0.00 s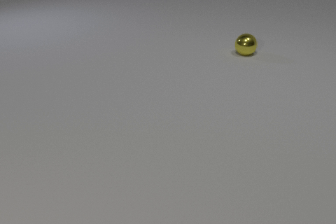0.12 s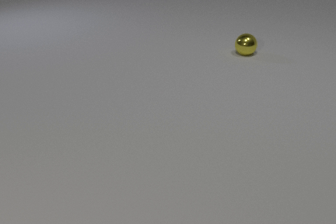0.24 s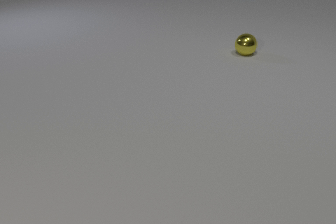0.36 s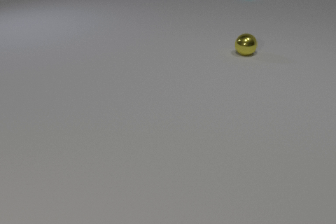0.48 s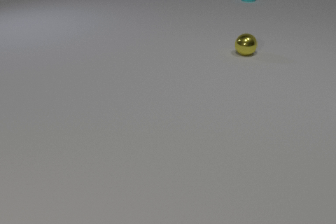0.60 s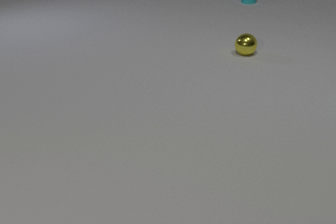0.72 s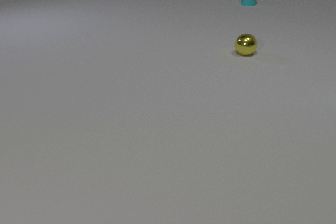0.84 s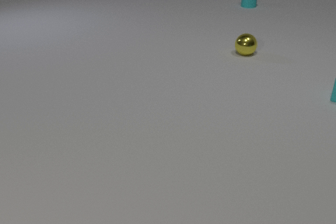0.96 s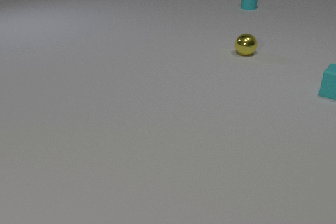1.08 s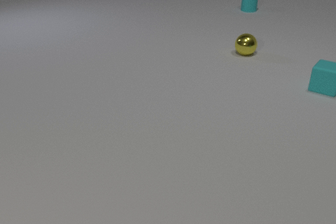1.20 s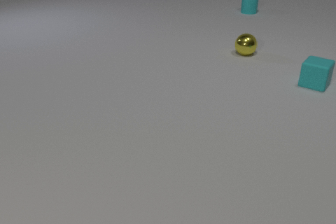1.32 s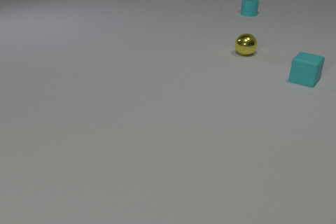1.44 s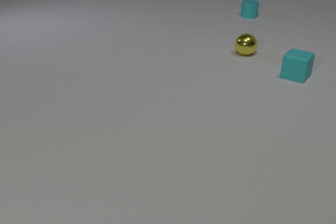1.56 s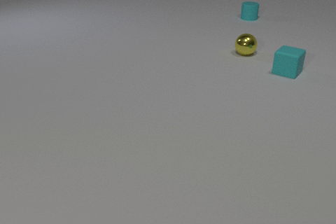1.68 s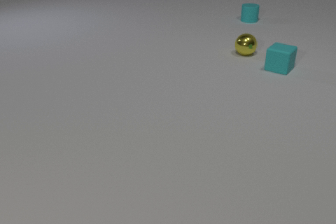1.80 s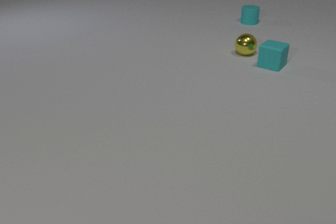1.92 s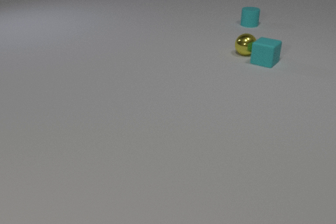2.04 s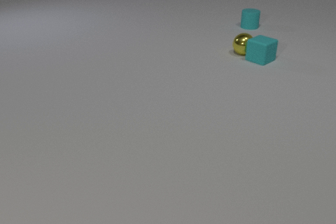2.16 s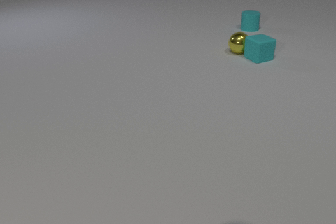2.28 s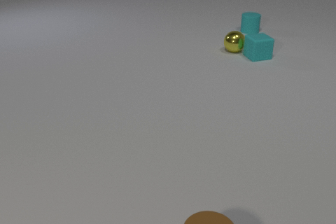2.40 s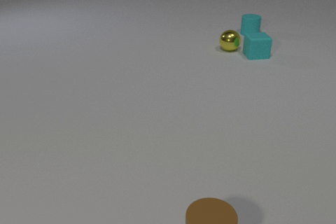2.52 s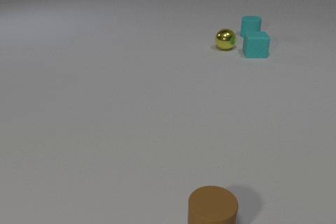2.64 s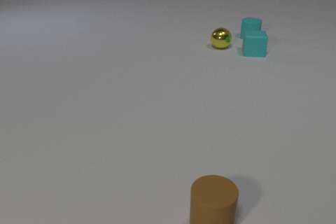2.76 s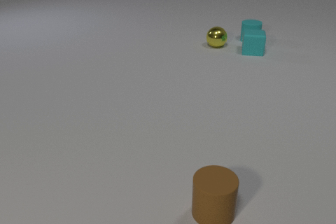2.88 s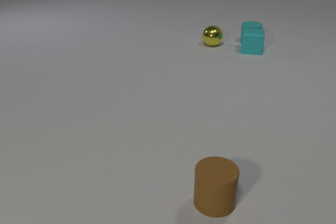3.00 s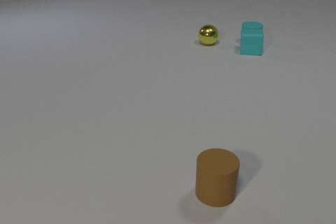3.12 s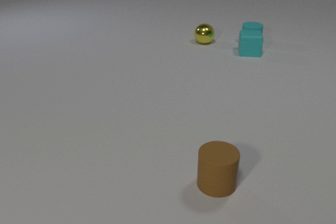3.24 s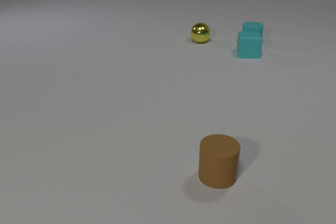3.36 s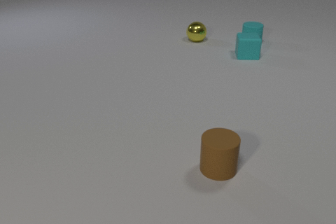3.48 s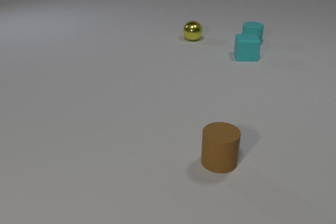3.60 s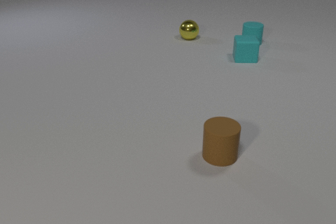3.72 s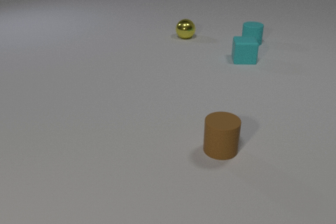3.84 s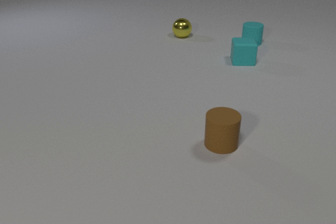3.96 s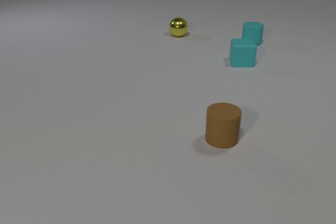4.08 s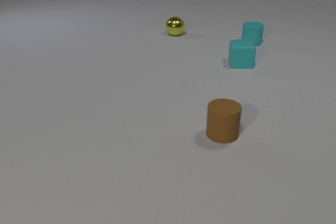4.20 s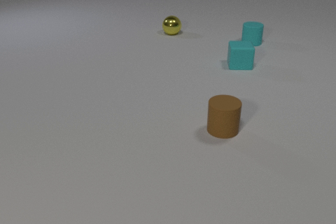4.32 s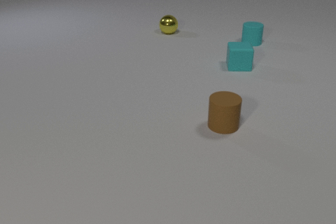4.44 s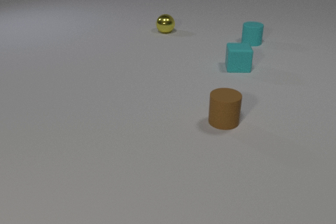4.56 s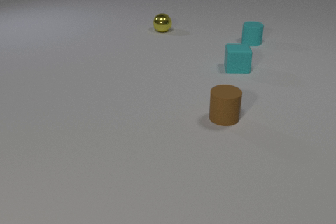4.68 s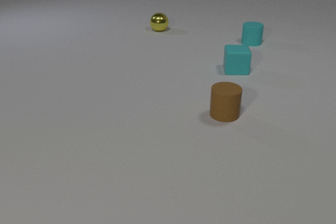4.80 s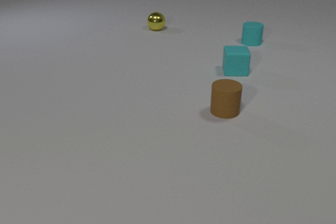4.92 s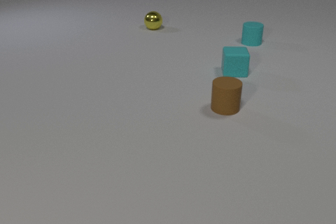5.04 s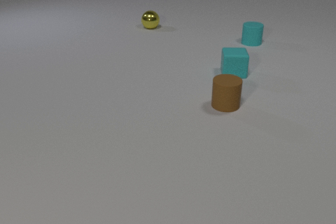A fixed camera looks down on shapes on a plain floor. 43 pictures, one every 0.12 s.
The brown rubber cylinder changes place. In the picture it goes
away from the camera.
The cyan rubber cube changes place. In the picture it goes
to the left.
0.00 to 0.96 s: The cyan rubber cube comes in at the right edge, slides to the left and away from the camera. The cyan rubber cylinder comes in at the top edge, slides toward the camera.
0.96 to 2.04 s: The cyan rubber cube slides to the left and away from the camera. The cyan rubber cylinder slides toward the camera. The cyan rubber cube and the yellow metal sphere collide.
2.04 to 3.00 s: The cyan rubber cube slides away from the camera and to the left, spins so that its near face slides to the left, clockwise seen from above. The yellow metal sphere rolls to the left and away from the camera. The cyan rubber cylinder slides toward the camera. The brown rubber cylinder comes in at the bottom edge, slides away from the camera. The cyan rubber cube and the cyan rubber cylinder collide.
3.00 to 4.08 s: The cyan rubber cube slides toward the camera. The yellow metal sphere rolls to the left and away from the camera. The brown rubber cylinder slides away from the camera.
4.08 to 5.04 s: The cyan rubber cube slides toward the camera. The yellow metal sphere rolls to the left and away from the camera. The brown rubber cylinder slides away from the camera.
Are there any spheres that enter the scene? no.
How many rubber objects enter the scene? 3.
What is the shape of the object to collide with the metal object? cube.
